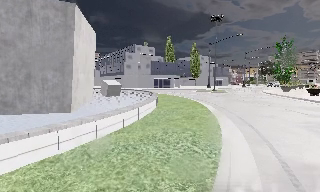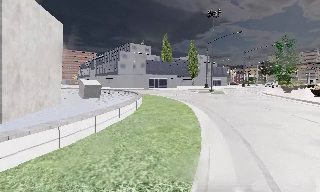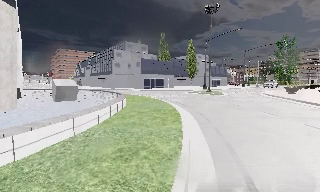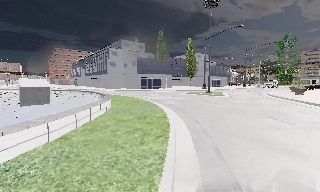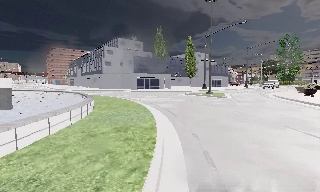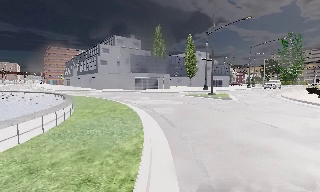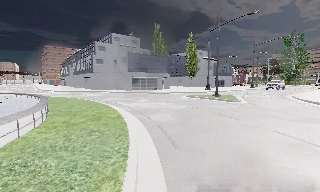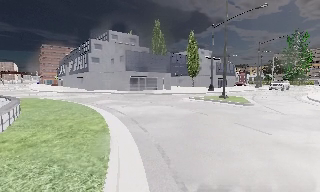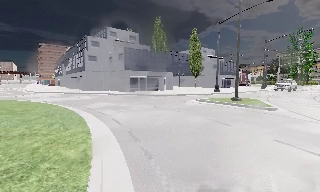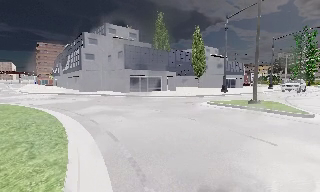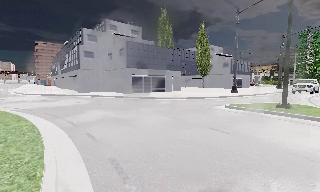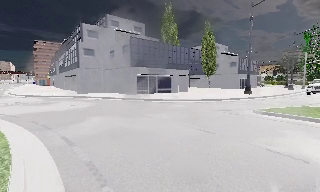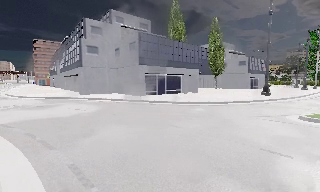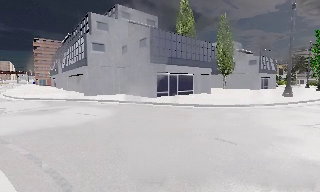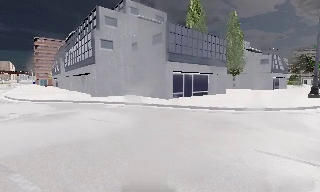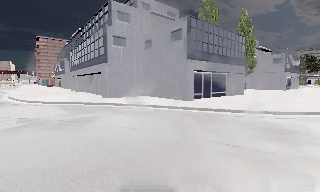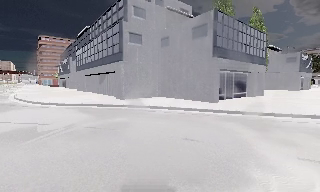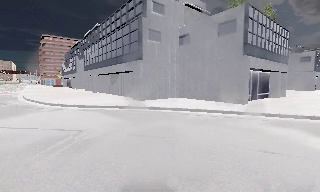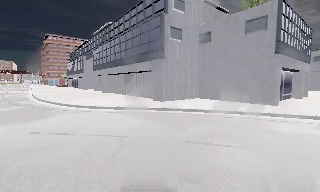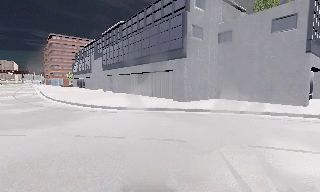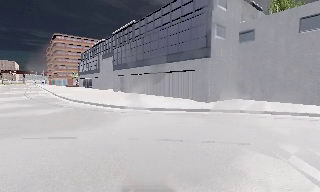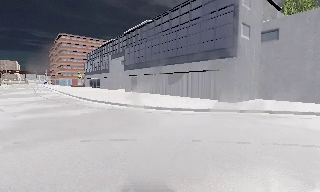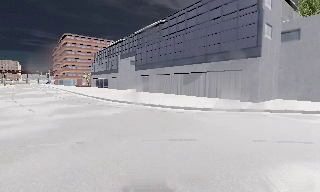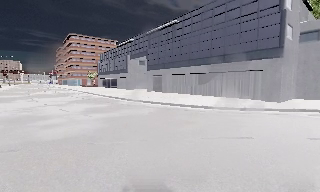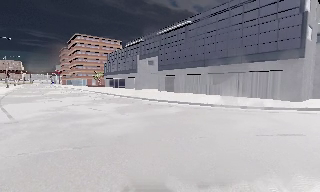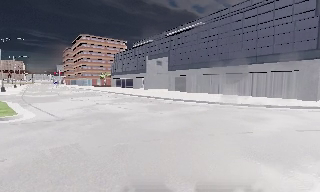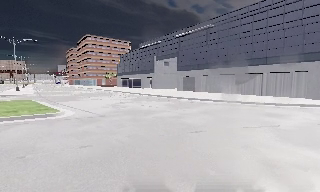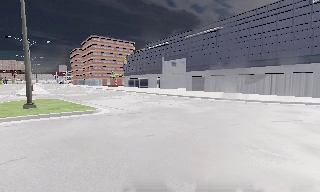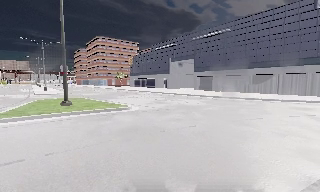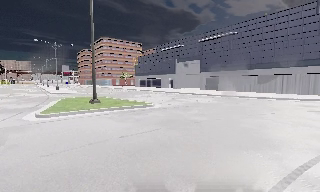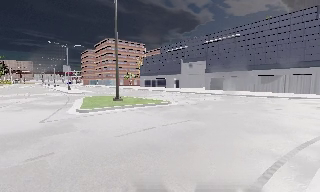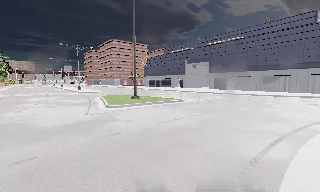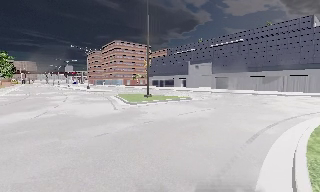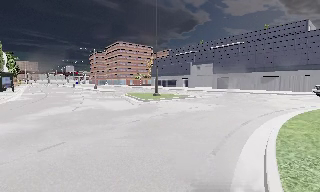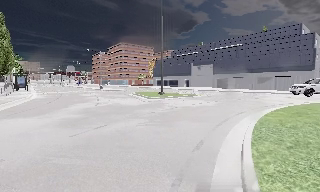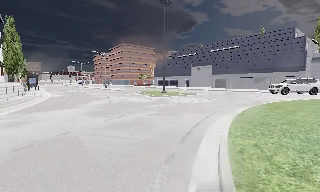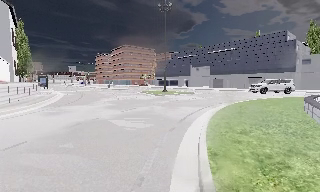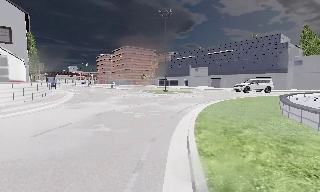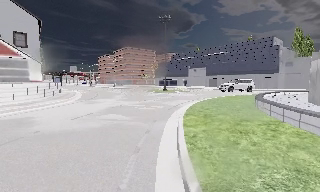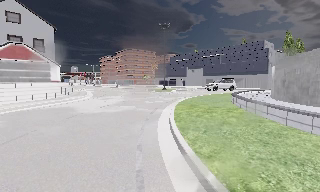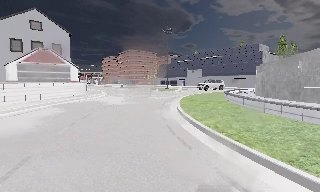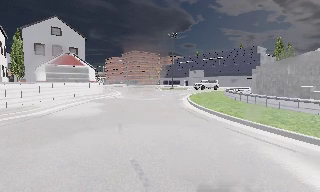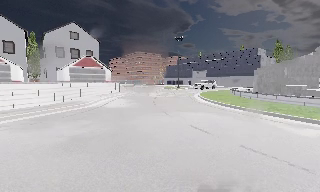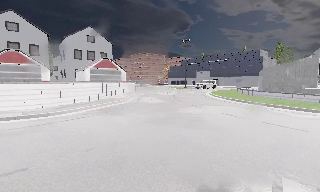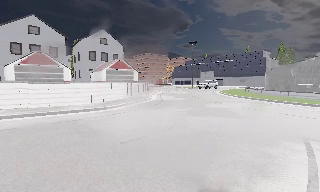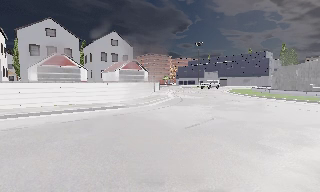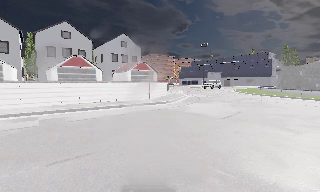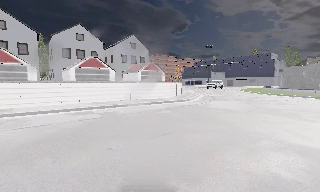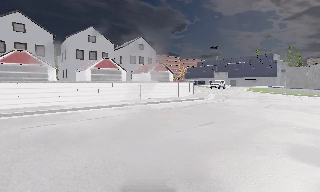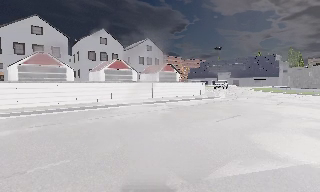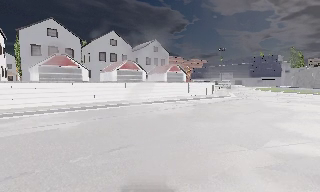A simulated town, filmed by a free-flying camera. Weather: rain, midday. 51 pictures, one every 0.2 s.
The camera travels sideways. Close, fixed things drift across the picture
to the right.
0.0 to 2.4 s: The camera travels forward, about 20 m, so what stands in front looms larger.
2.4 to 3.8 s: The camera travels to its left and forward, about 12 m, so close, fixed things drift to the right.
3.8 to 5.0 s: The camera travels to its left, about 10 m, so close, fixed things drift to the right.
5.0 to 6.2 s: The camera travels to its left and backward, about 10 m, so close, fixed things drift to the right.
6.2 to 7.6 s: The camera travels backward, about 13 m, so what stands in front gets smaller.
7.6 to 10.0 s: The camera travels backward and to its left, about 30 m, so what stands in front gets smaller.
The film runs forward here.
